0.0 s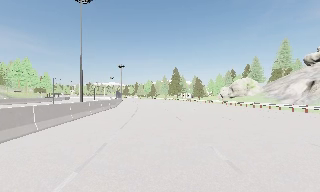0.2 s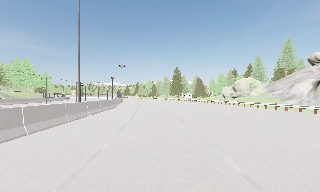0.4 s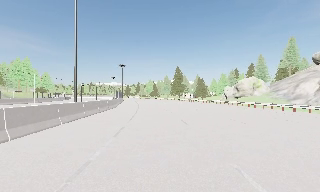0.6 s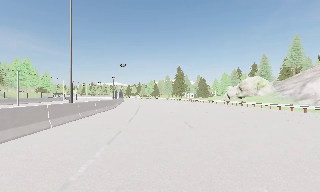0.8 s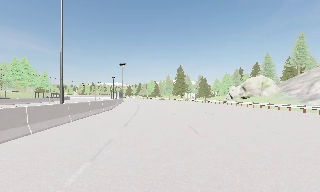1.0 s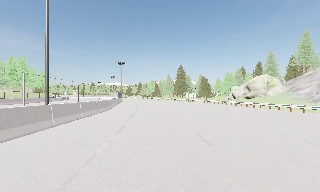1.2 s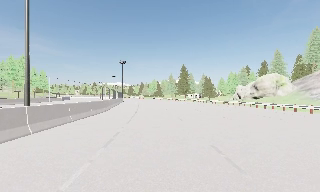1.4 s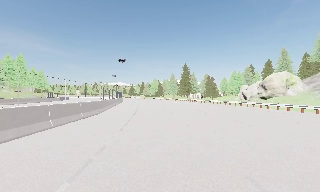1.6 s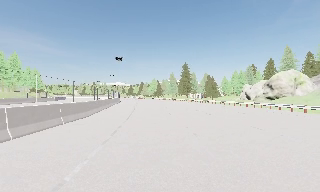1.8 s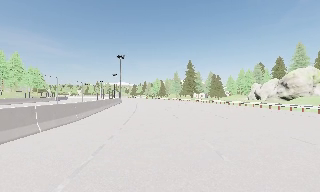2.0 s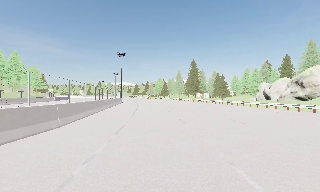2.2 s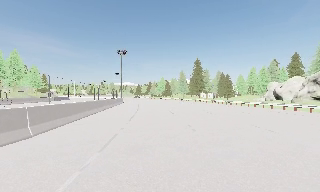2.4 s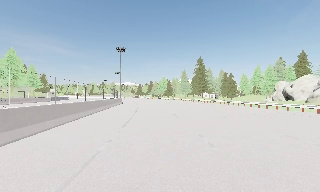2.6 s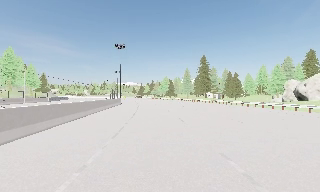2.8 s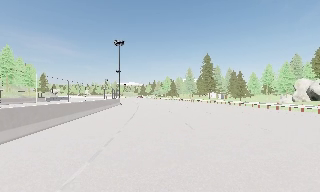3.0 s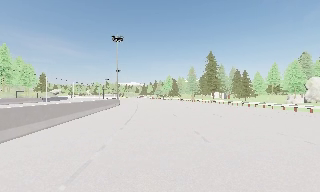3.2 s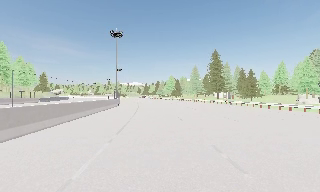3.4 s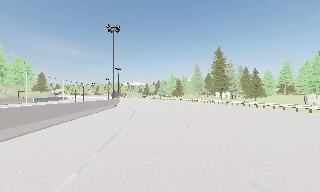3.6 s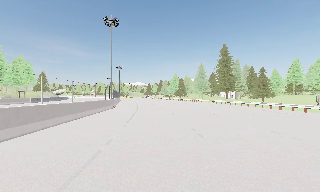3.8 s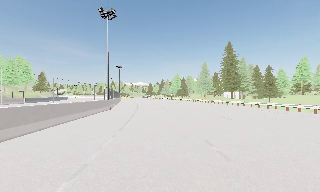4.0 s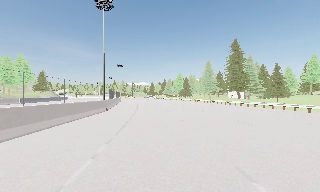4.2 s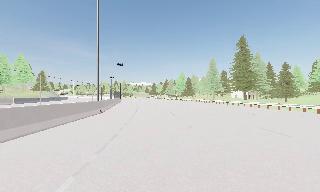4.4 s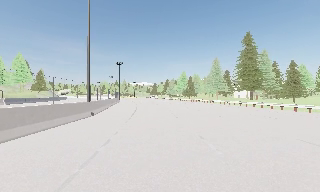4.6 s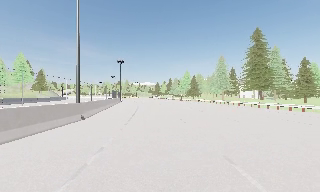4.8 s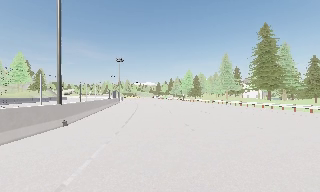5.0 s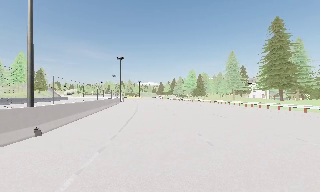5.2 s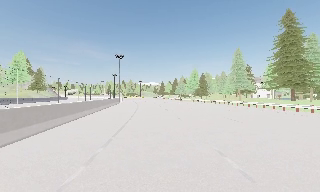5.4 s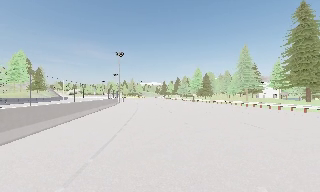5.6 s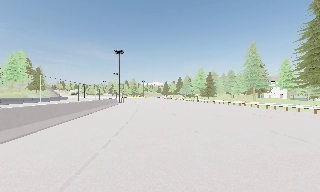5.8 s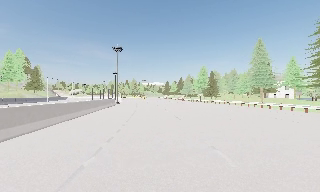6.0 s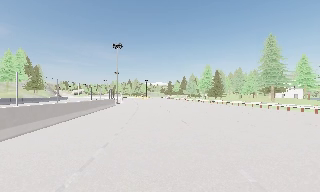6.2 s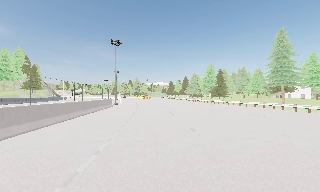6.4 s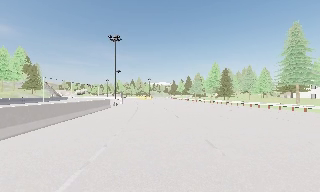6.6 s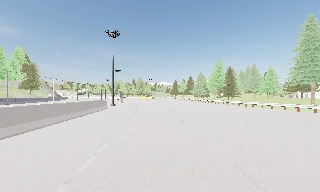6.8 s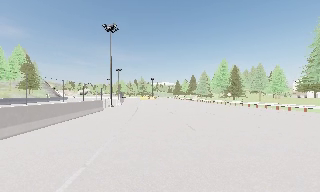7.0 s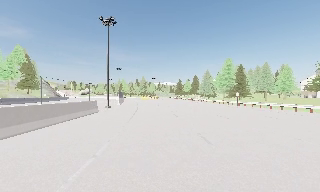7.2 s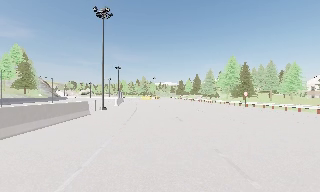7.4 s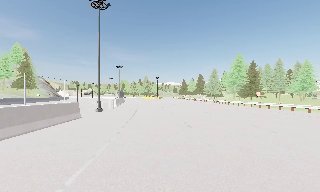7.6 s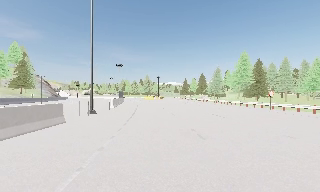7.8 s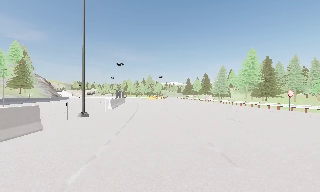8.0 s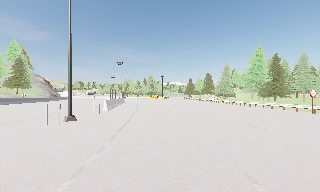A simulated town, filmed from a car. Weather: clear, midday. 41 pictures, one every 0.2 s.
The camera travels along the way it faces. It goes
forward.
0.0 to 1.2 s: The camera travels forward, about 7 m, so what stands in front looms larger. It gains speed.
1.2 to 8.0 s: The camera swings to its left by about 20 degrees, and the scene slides to the right. It travels forward, about 75 m, so what stands in front looms larger.
The film runs forward here.
